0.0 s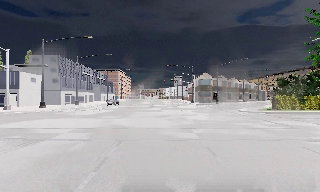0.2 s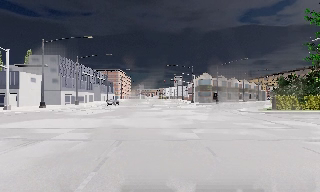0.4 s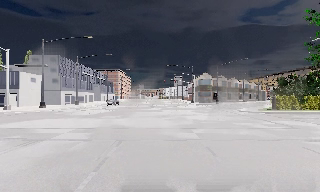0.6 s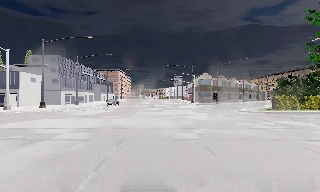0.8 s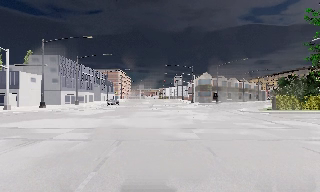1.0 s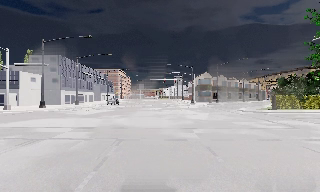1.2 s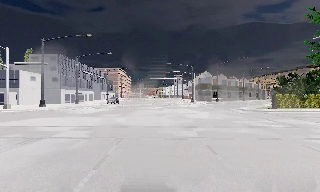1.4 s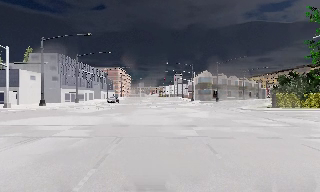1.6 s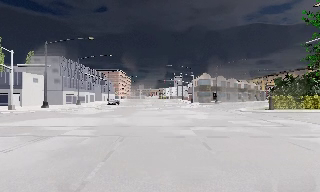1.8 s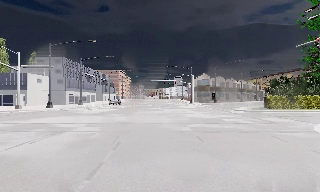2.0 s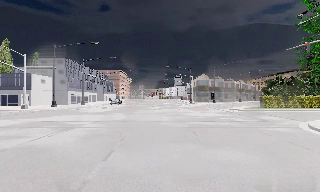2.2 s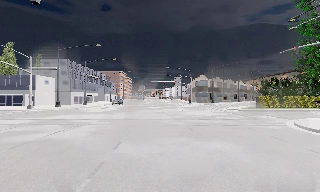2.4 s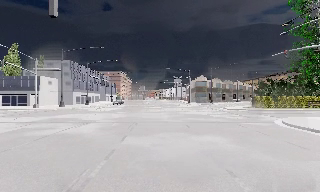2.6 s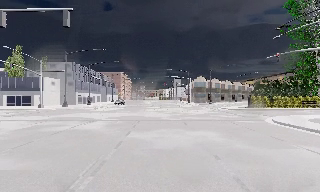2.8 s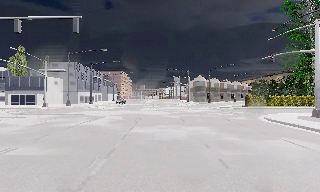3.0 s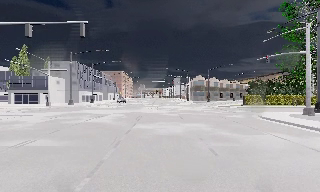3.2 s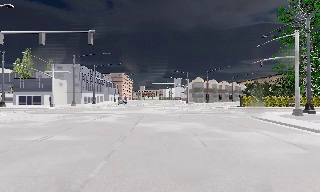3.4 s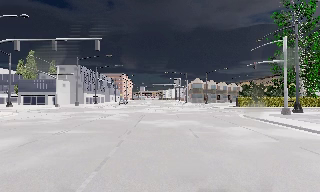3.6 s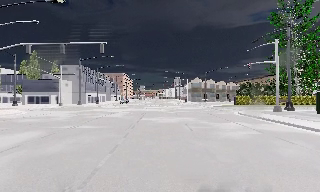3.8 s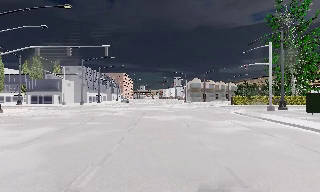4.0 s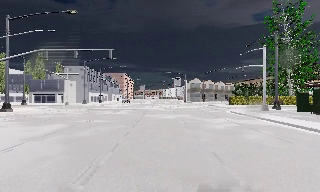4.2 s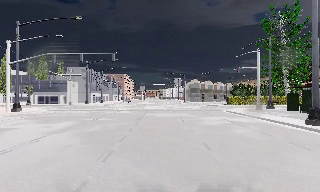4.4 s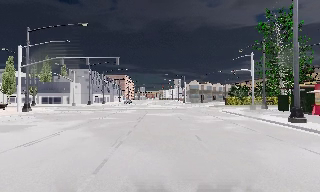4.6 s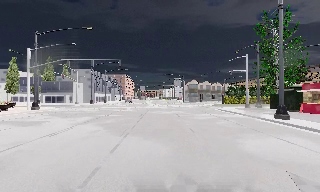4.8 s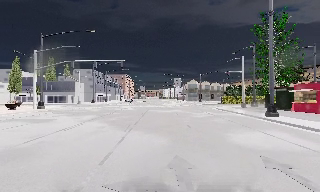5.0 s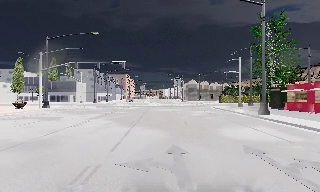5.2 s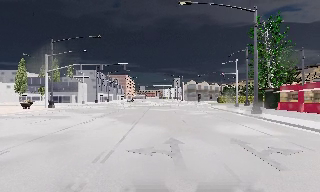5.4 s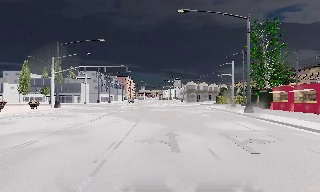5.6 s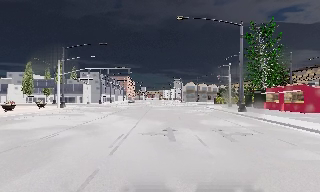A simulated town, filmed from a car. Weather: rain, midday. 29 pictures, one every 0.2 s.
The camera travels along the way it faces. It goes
backward.
0.0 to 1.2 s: The camera keeps its place and its aim.
1.2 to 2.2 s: The camera travels backward, about 3.5 m, so what stands in front gets smaller. It gains speed.
2.2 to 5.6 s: The camera travels backward, about 20 m, so what stands in front gets smaller.
The film runs backward here.
